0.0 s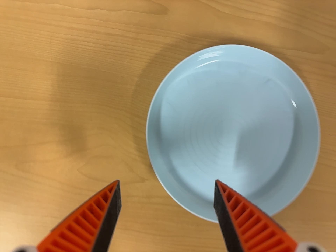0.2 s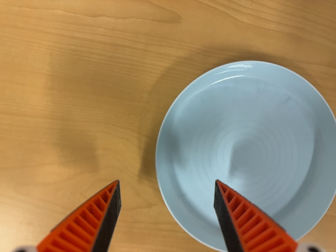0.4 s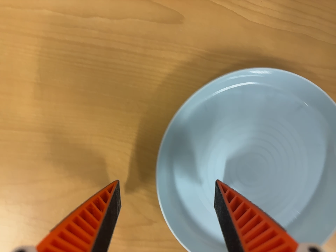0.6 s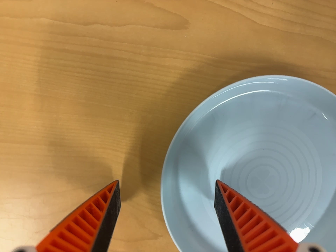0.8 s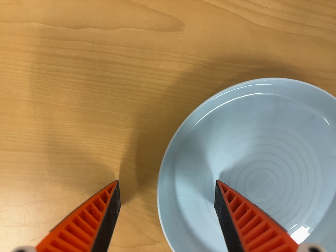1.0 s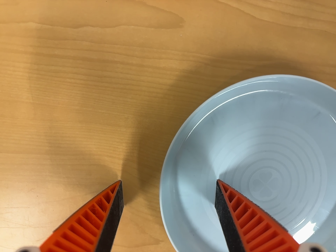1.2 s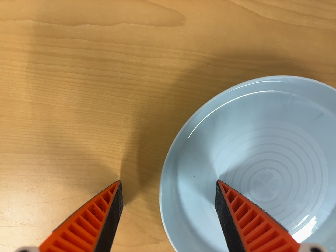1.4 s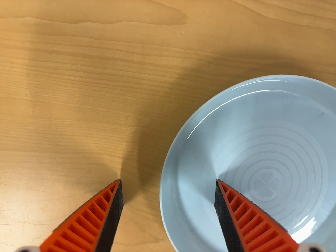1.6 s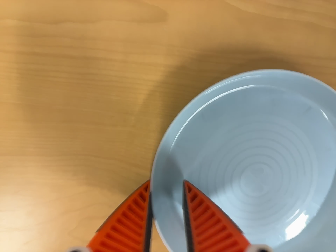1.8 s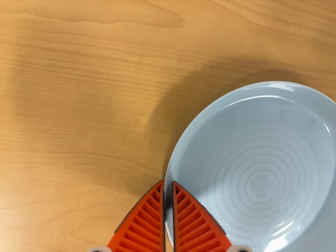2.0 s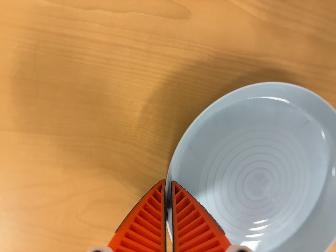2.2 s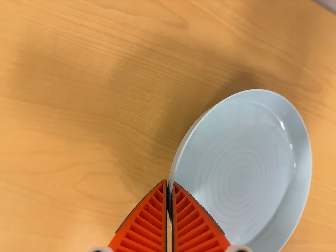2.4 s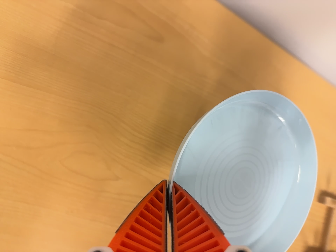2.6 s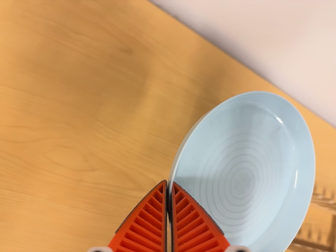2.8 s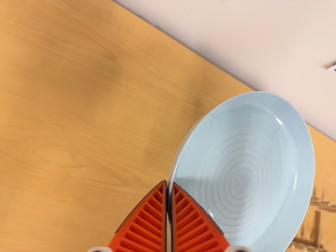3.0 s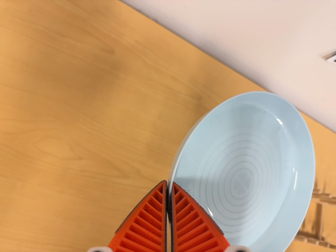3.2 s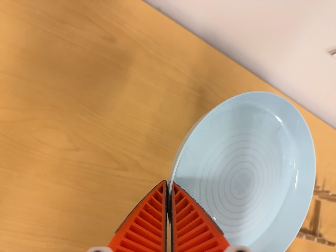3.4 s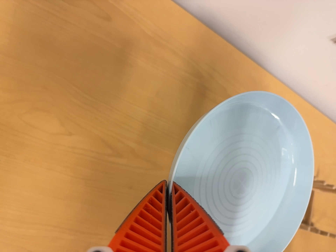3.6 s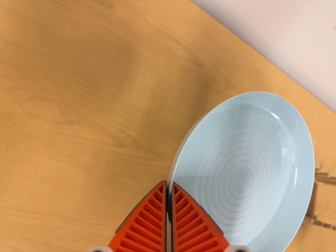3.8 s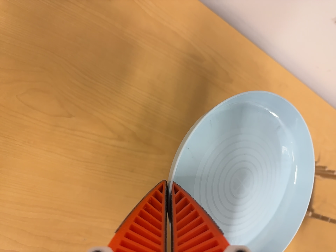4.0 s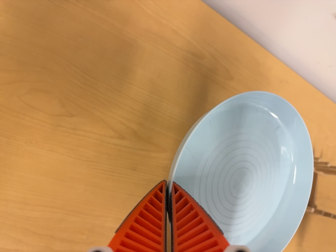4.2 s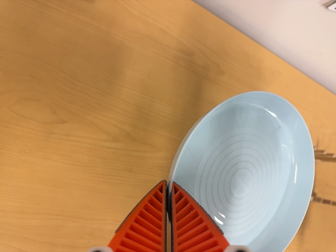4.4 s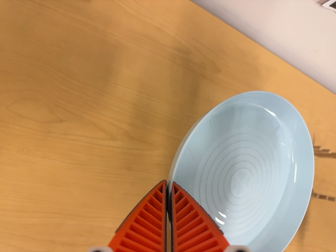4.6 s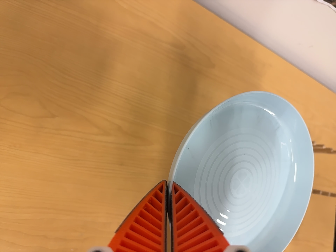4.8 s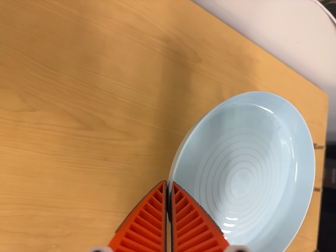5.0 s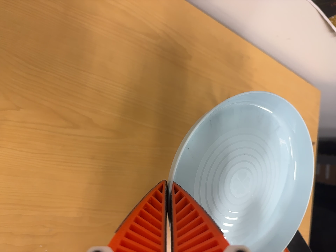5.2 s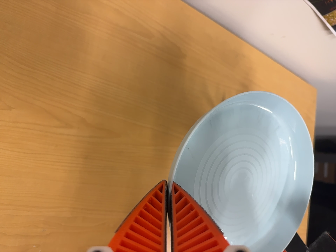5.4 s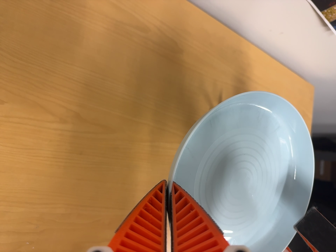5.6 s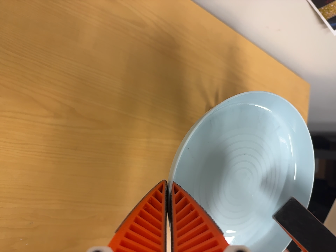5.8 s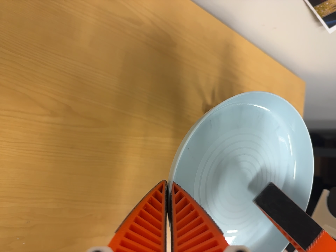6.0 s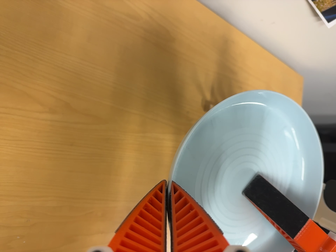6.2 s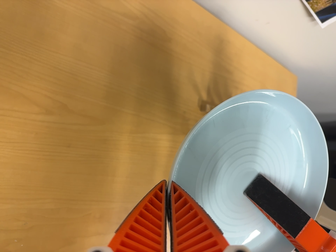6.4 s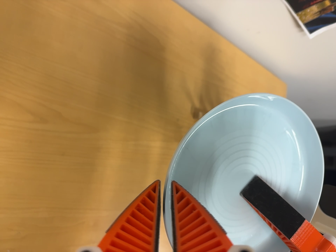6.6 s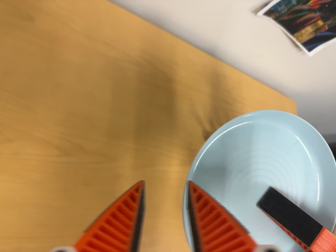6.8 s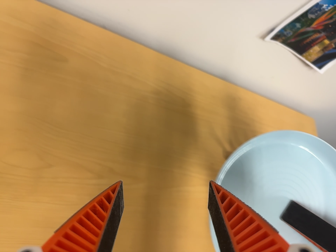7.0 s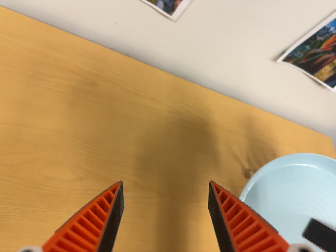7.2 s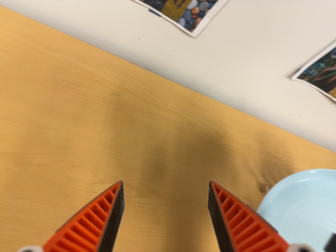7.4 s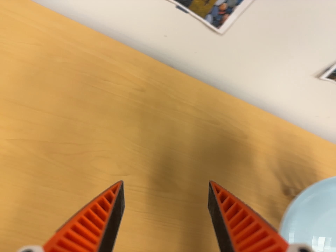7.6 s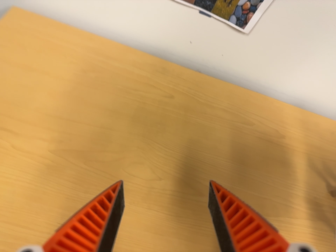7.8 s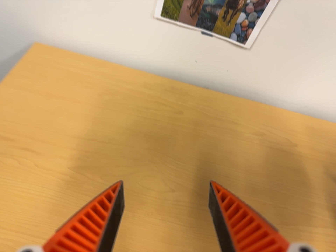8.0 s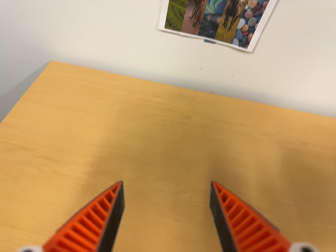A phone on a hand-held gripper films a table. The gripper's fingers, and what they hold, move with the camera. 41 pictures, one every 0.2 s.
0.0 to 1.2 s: The camera travels toward the top of its view and forward, about 12 cm. Its aim tips toward the bottom of its view by about 10 degrees.
1.2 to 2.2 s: The scene slides to the left, as the camera pans about 15 degrees to its right. It travels toward the bottom of its view, backward and to its left, about 9 cm.
2.2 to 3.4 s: The scene slides to the left, as the camera pans about 15 degrees to its right. It travels backward and toward the bottom of its view, about 16 cm, so what stands in front gets smaller.
3.4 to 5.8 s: The camera travels to its right, about 6 cm, so close, fixed things drift to the left.
5.8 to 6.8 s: The camera travels backward, about 6 cm, so what stands in front gets smaller. Its aim tips toward the top of its view by about 15 degrees, and the scene shifts downward. It rolls about its line of sight by about 10 degrees, and the scene rotates counterclockwise.
6.8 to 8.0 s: The camera pans to its left by about 25 degrees. It travels toward the bottom of its view and backward, about 14 cm. Its aim tips toward the top of its view by about 25 degrees.
The film runs forward here.
